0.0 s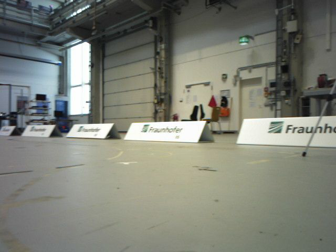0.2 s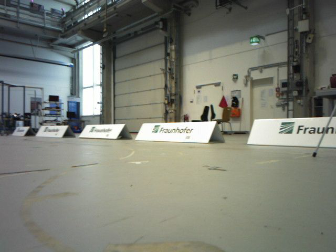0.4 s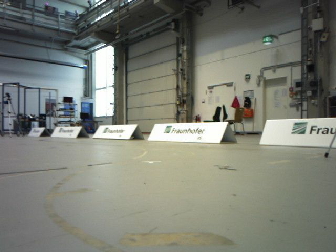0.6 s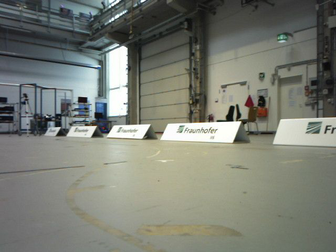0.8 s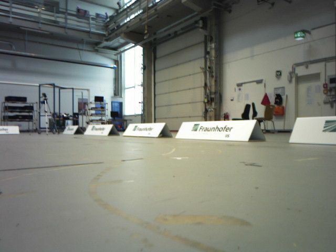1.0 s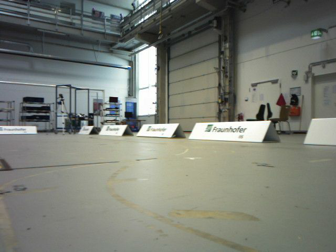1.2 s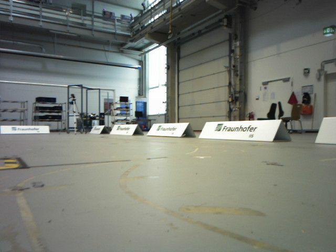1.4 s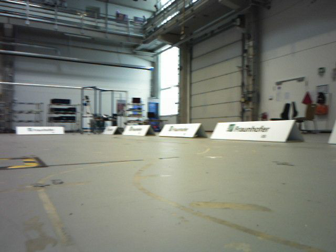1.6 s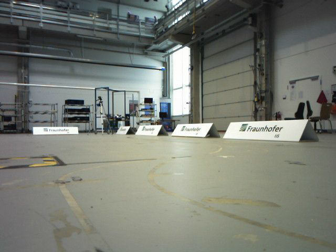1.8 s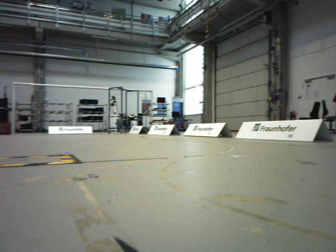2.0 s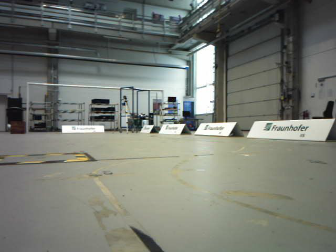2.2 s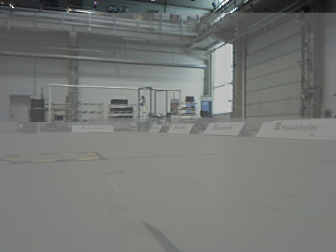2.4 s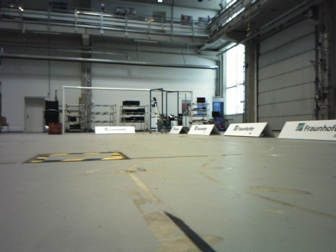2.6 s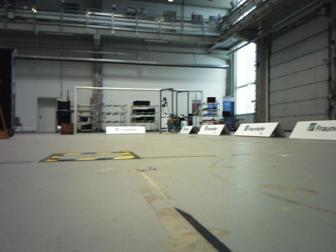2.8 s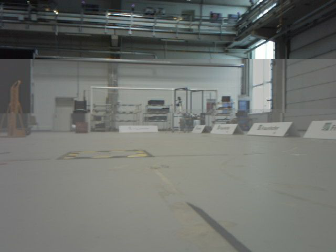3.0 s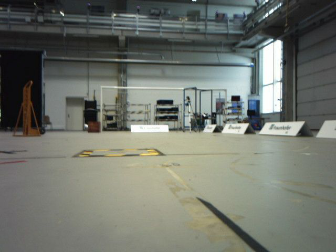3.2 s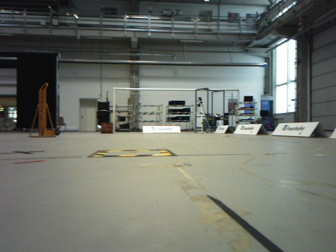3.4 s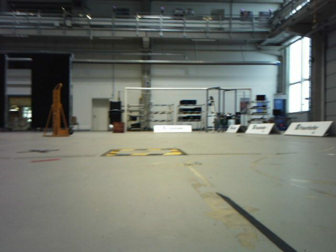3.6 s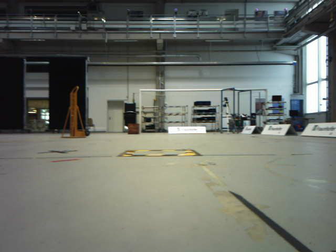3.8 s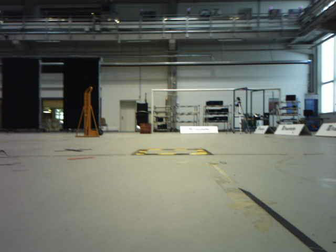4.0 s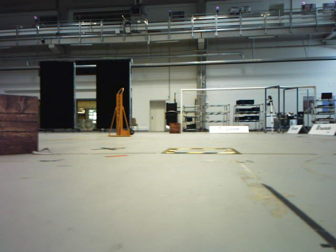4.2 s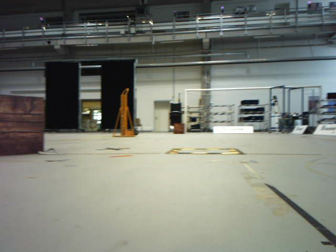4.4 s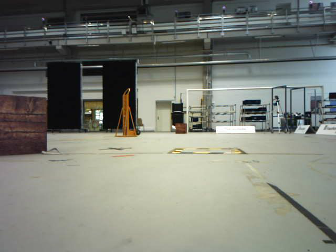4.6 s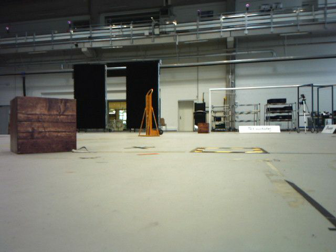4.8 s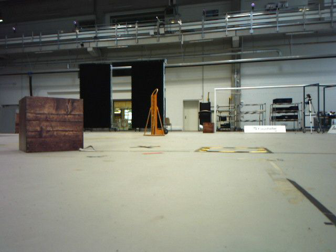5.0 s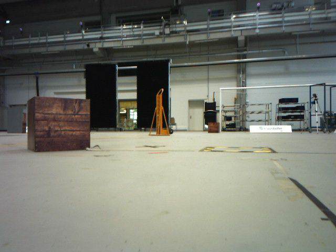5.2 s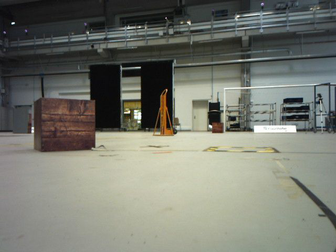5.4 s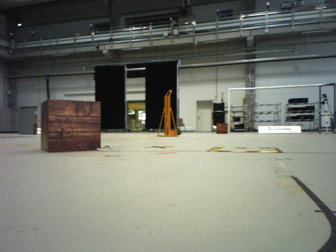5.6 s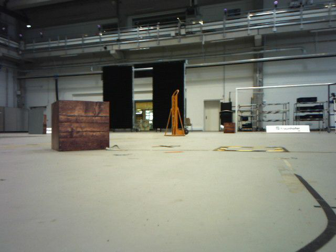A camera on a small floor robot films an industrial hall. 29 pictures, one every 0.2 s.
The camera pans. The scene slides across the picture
to the right.
The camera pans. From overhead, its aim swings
counterclockwise.
0.0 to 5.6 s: The scene slides to the right, as the camera pans about 65 degrees to its left. It travels backward, about 1 m.
The film runs backward here.
